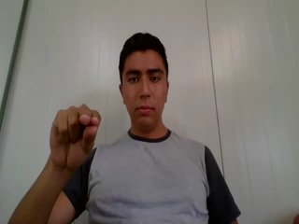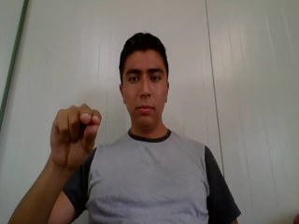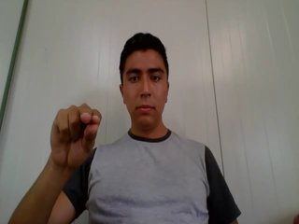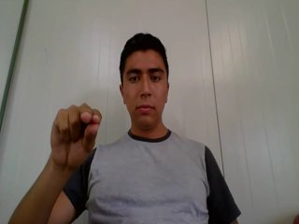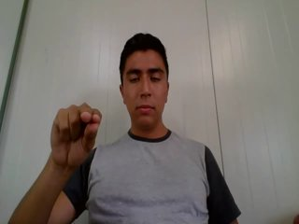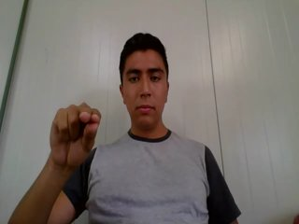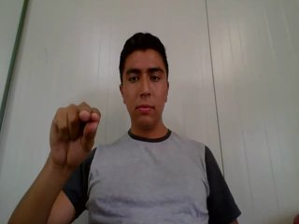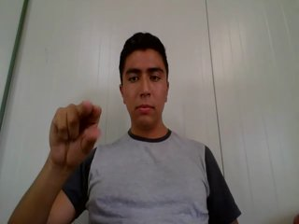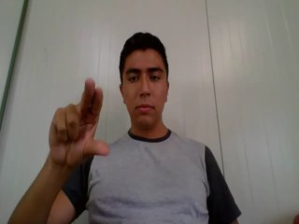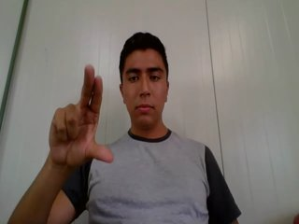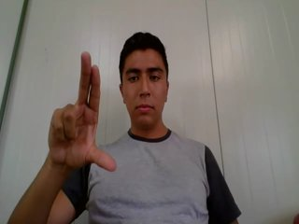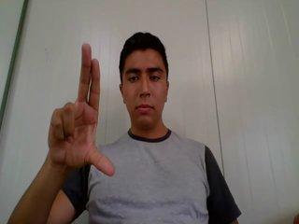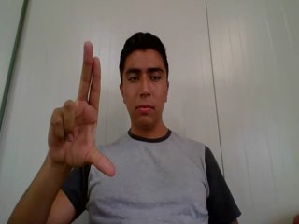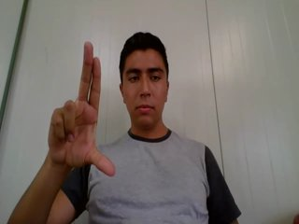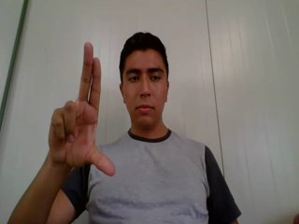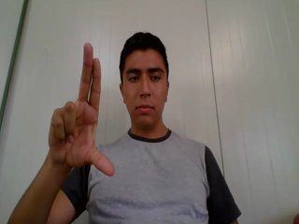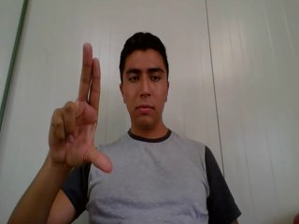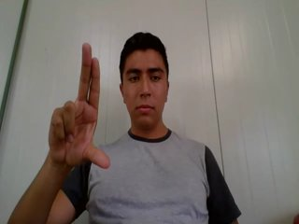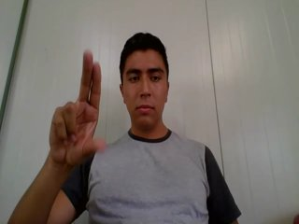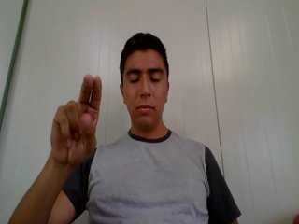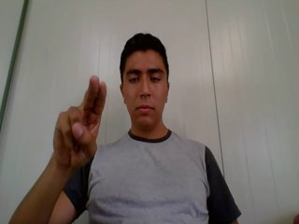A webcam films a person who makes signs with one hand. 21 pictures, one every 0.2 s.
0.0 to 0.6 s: Non-gesture.
0.7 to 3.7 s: Zoom in.
